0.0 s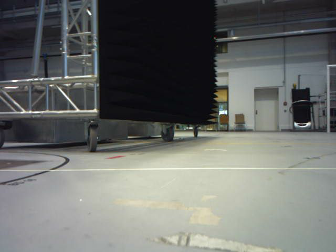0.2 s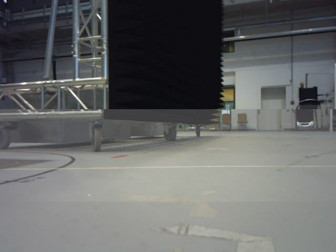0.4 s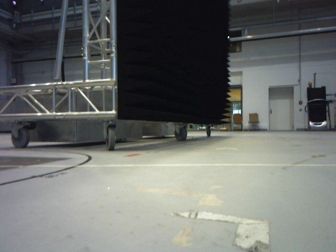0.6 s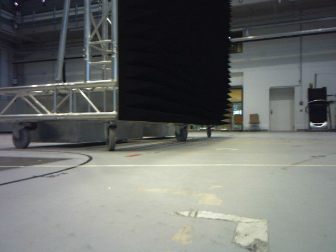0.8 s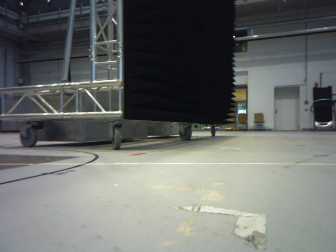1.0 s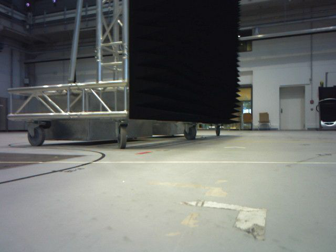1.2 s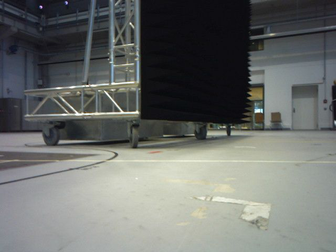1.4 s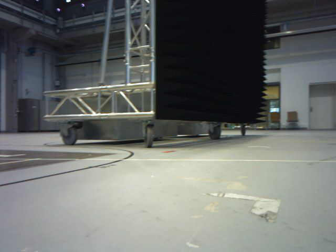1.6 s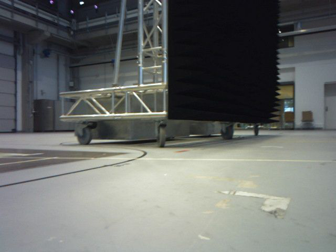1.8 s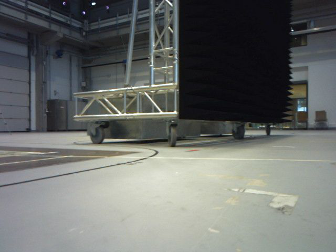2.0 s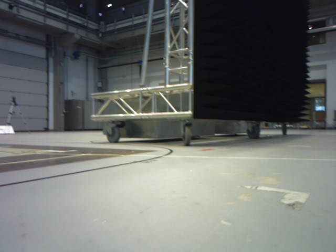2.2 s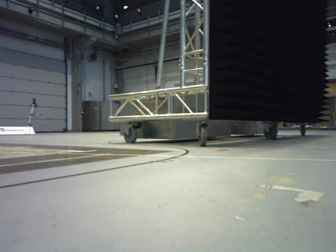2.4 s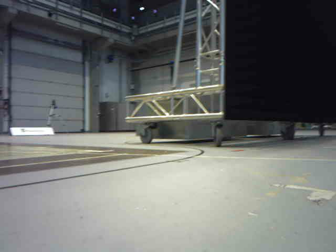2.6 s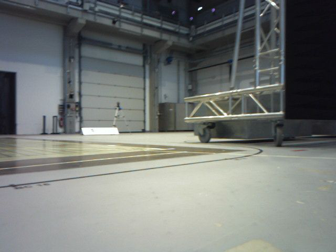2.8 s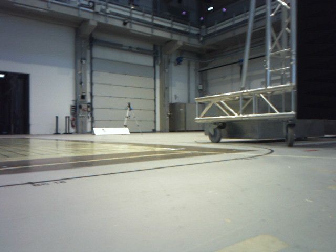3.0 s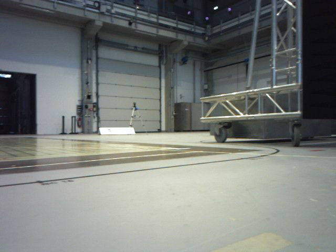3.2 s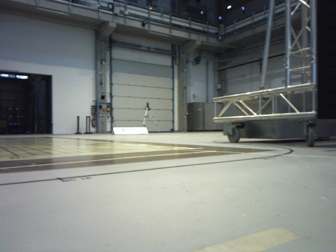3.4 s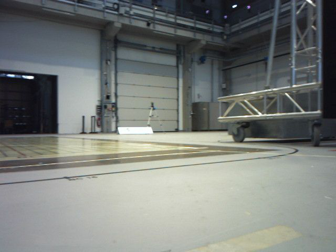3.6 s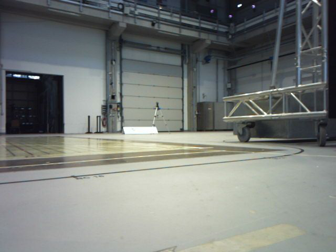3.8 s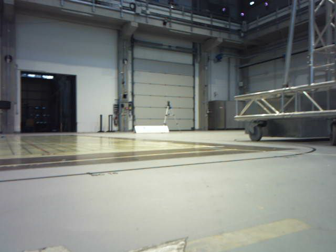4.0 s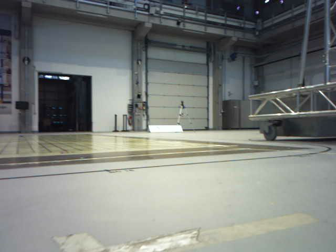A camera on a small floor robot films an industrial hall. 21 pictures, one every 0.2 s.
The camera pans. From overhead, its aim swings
counterclockwise.
The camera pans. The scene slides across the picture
to the right.
0.0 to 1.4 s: The camera travels backward, about 0.3 m, so what stands in front gets smaller.
1.4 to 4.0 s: The camera swings to its left by about 40 degrees, and the scene slides to the right. It travels backward, about 0.5 m.
The film runs backward here.
